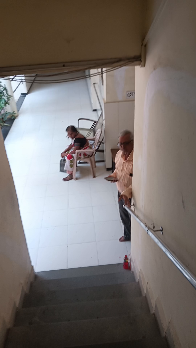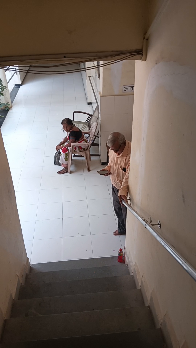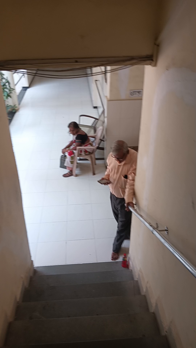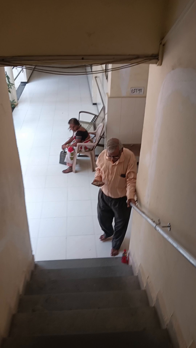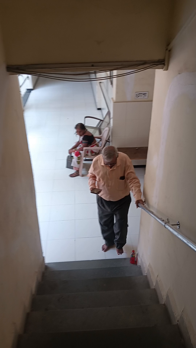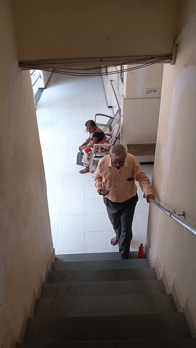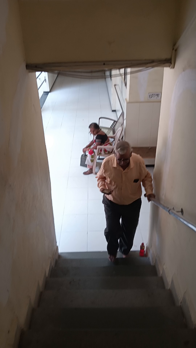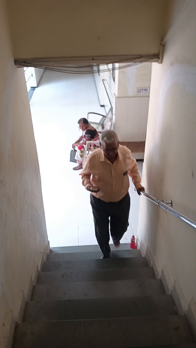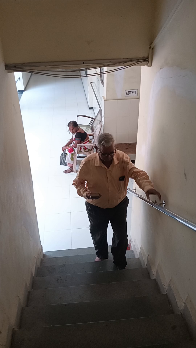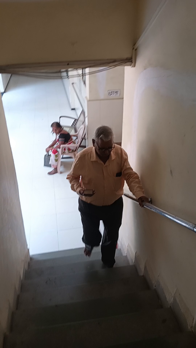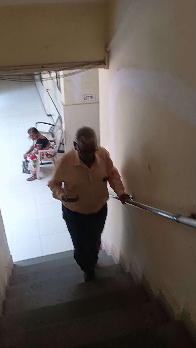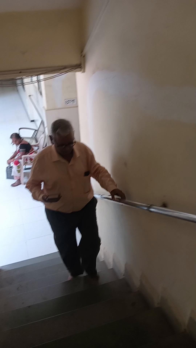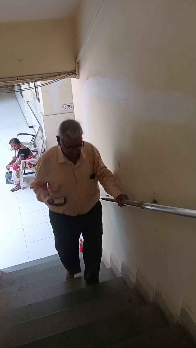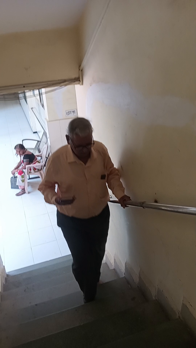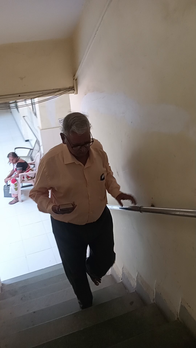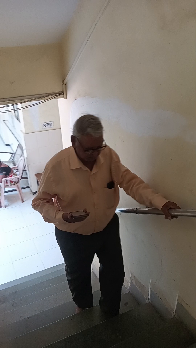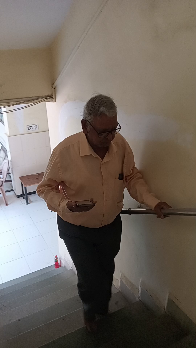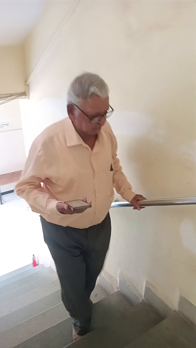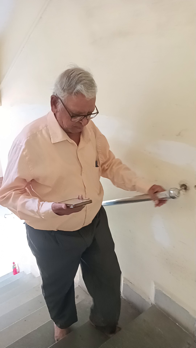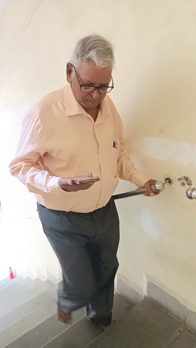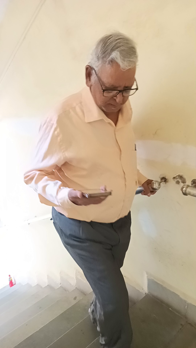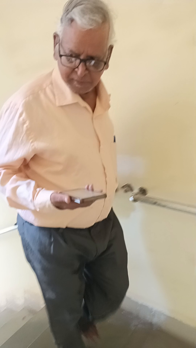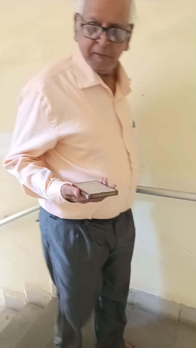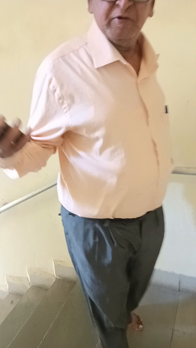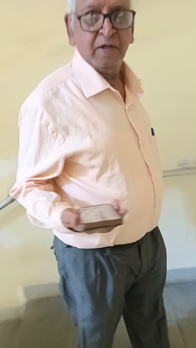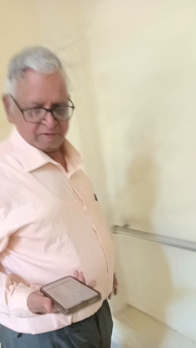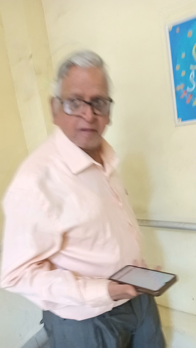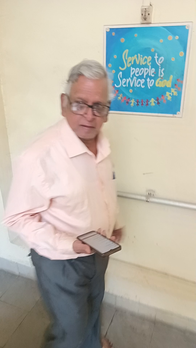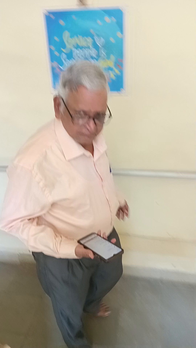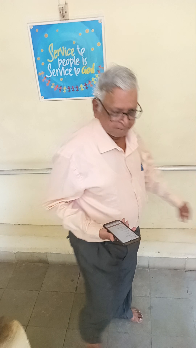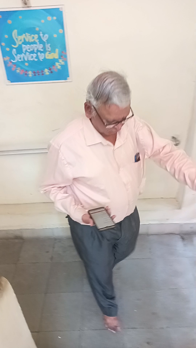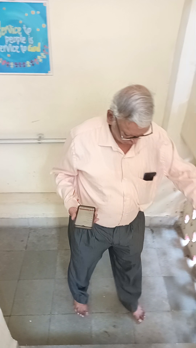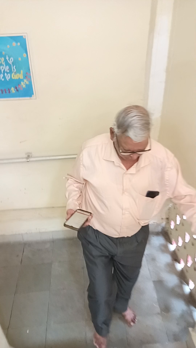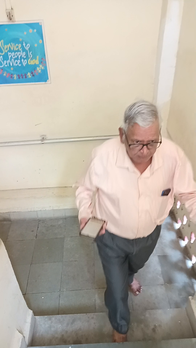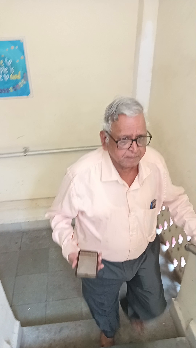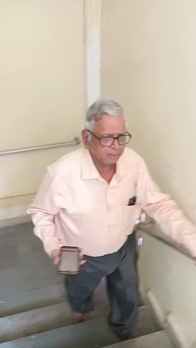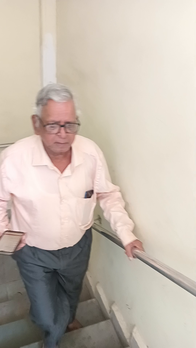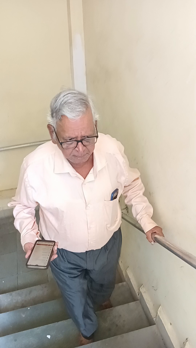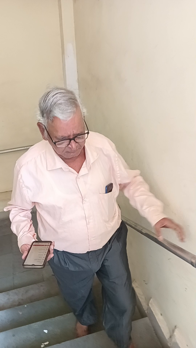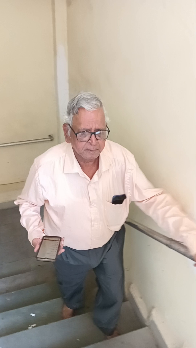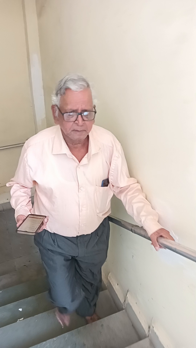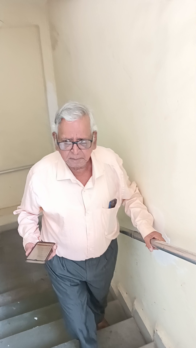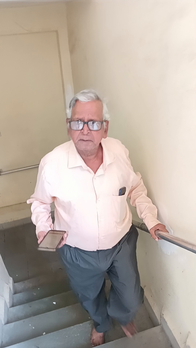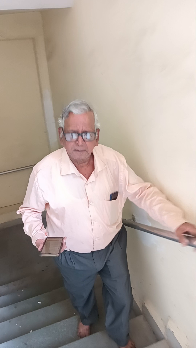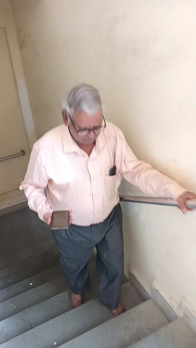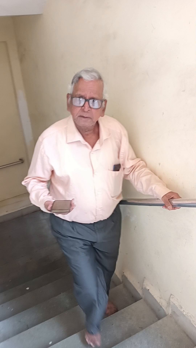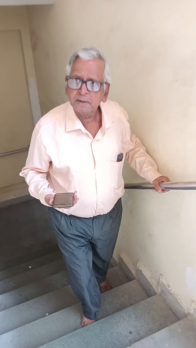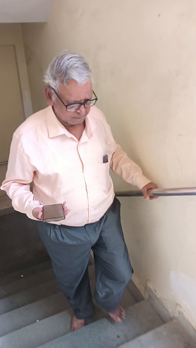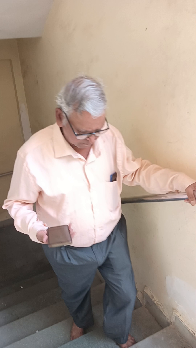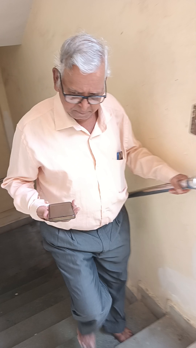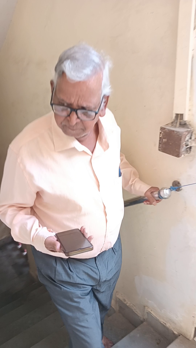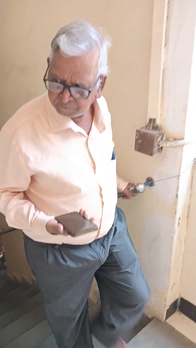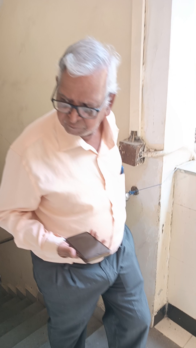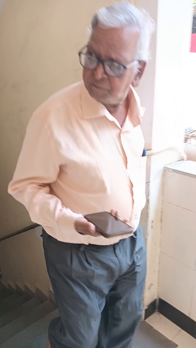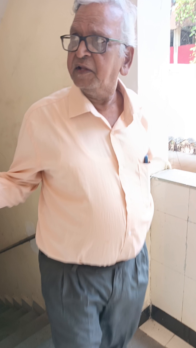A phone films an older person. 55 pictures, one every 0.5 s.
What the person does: Climbing stairs.
